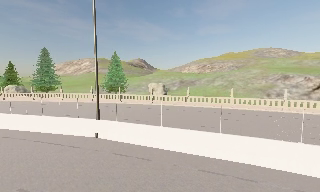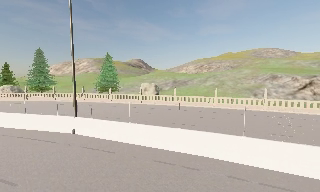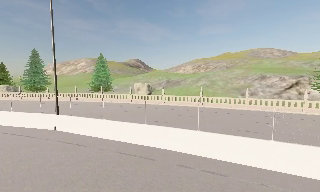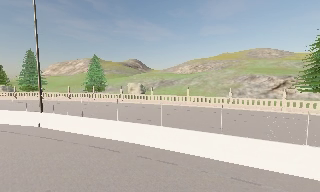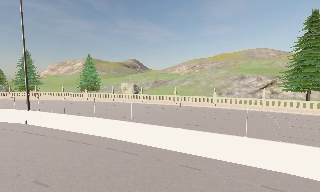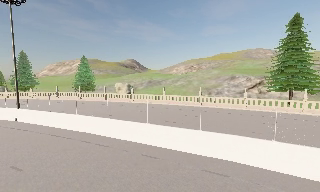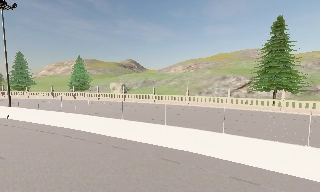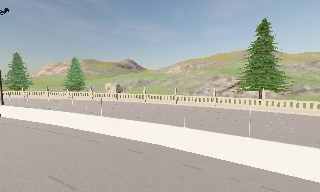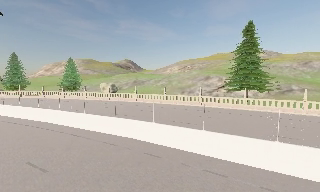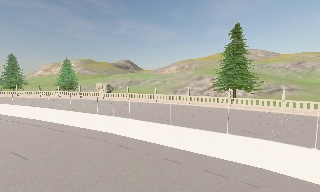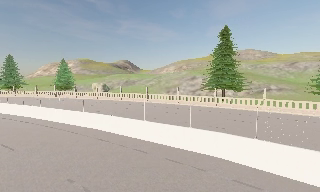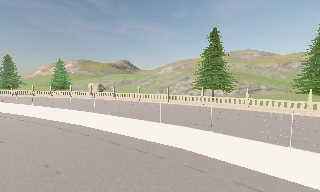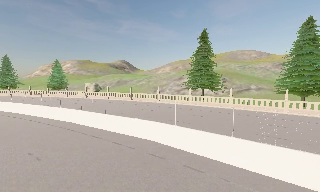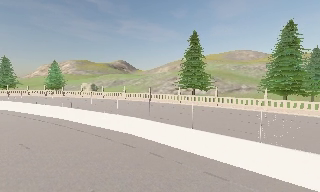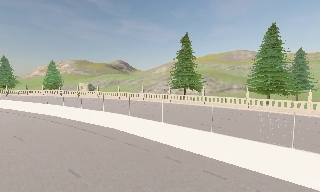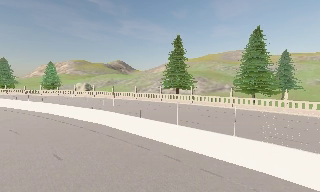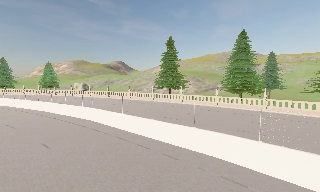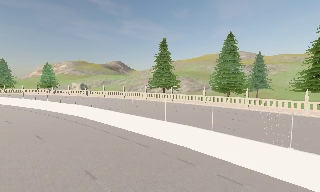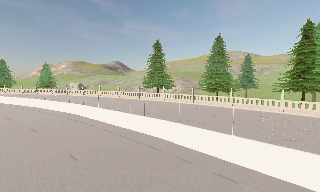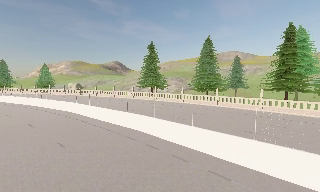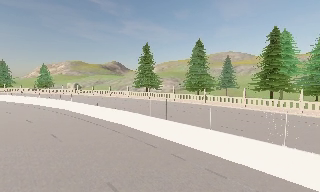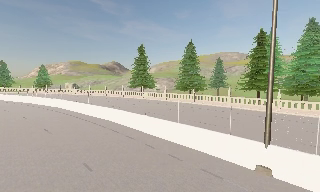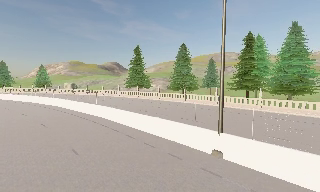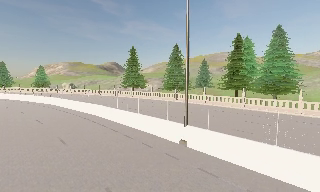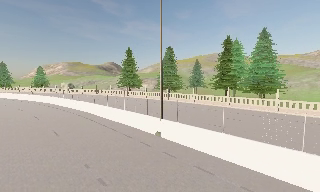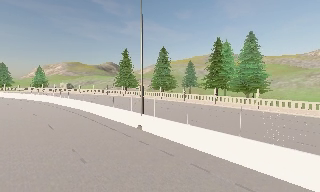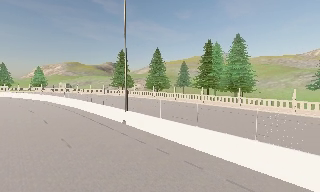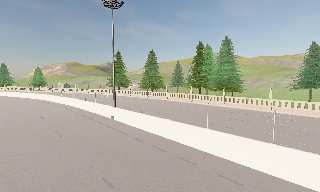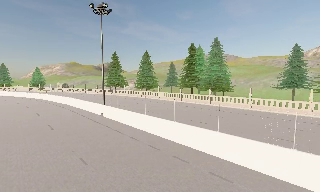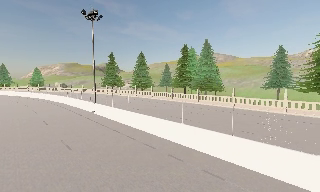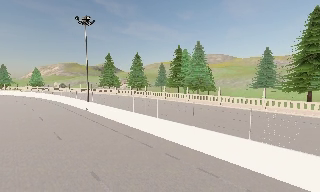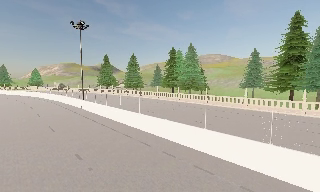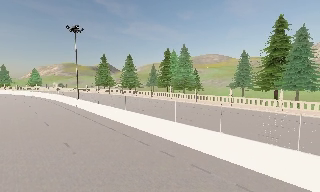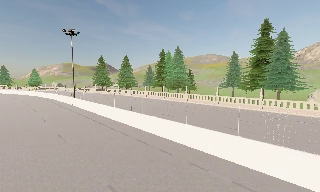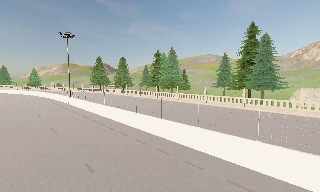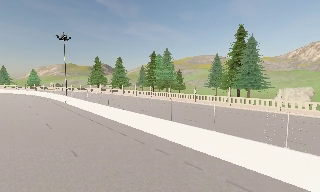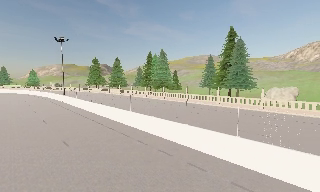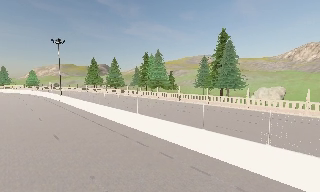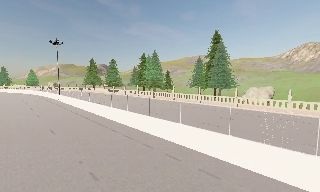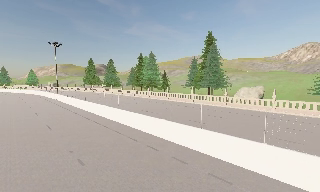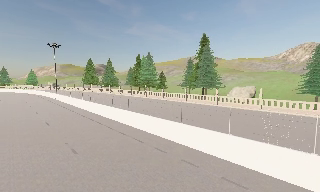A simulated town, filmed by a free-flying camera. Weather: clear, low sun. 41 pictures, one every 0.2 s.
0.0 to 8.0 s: The camera travels to its right and backward, about 85 m, so close, fixed things drift to the left.
The film runs forward here.
